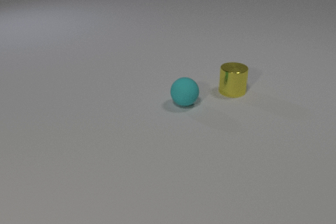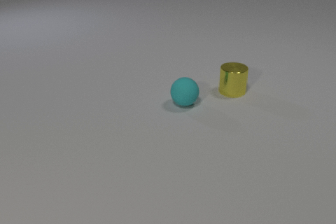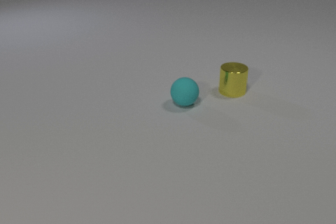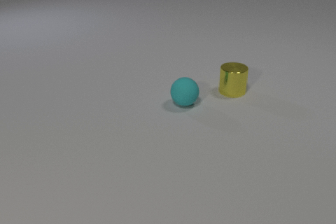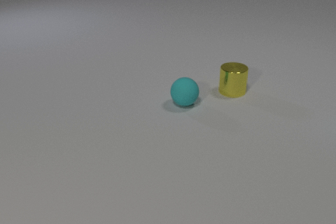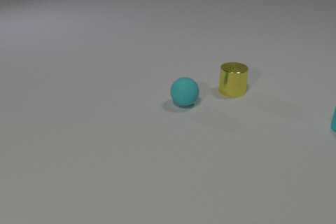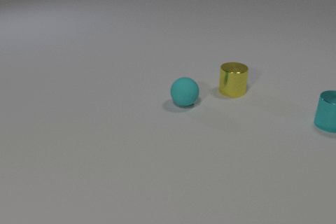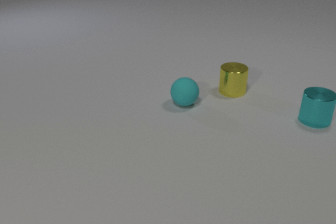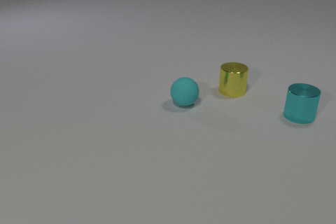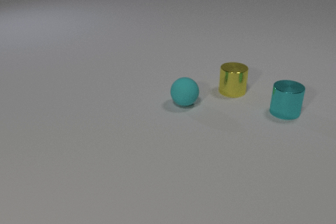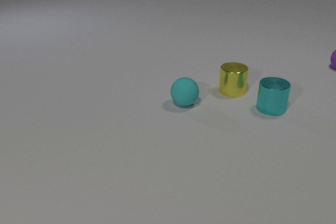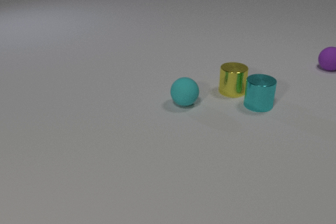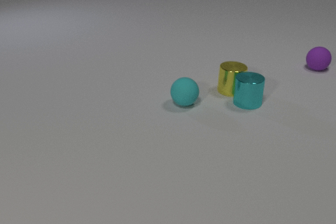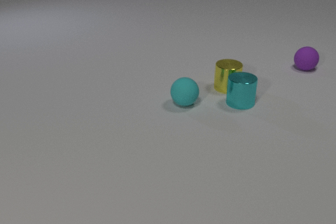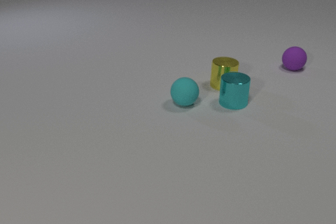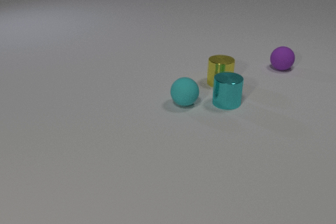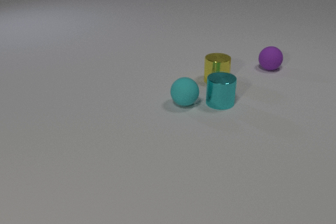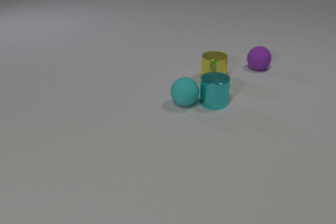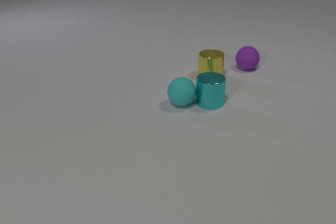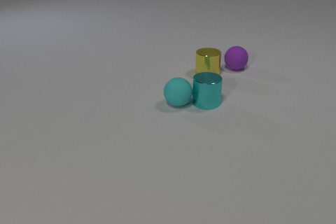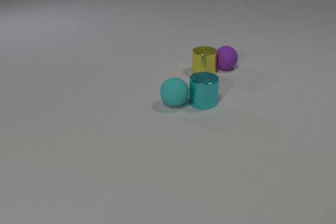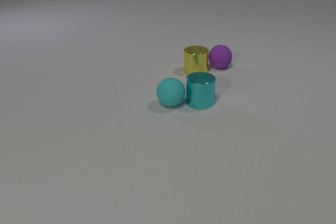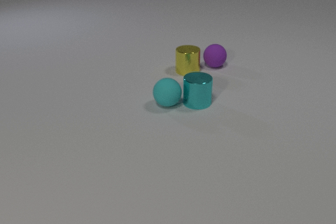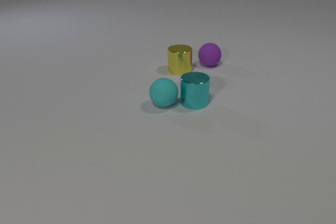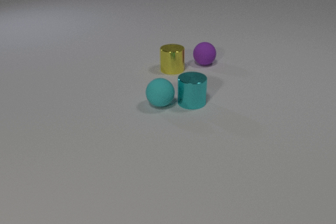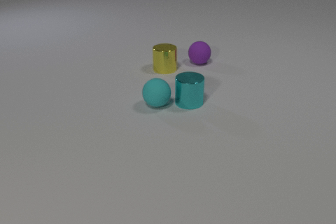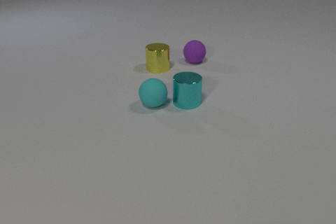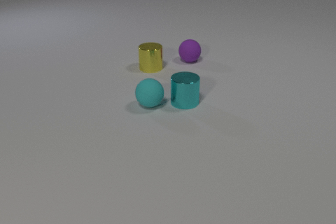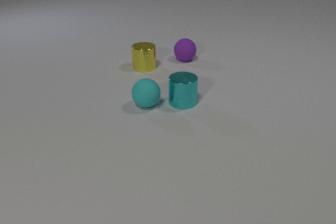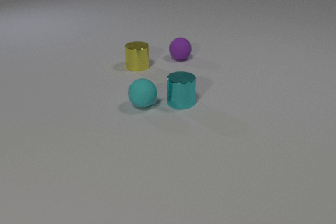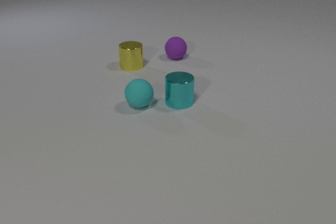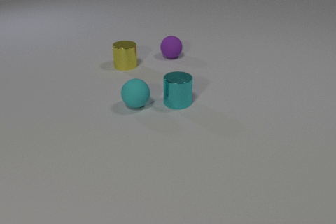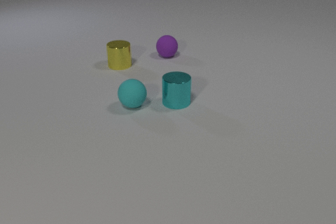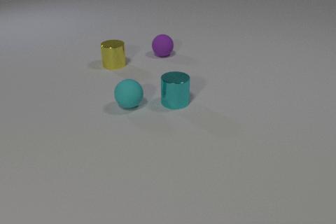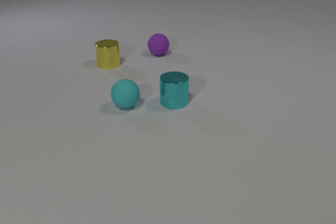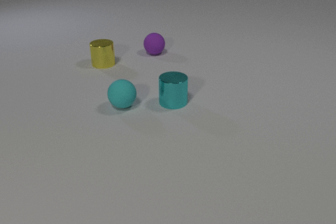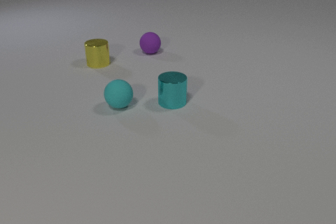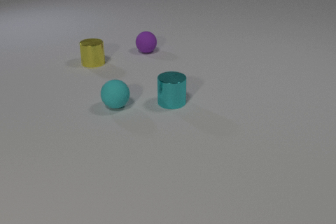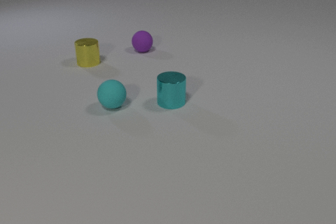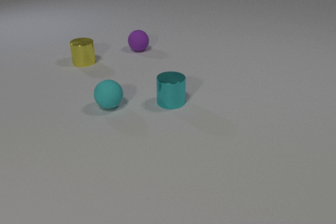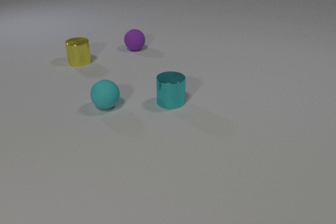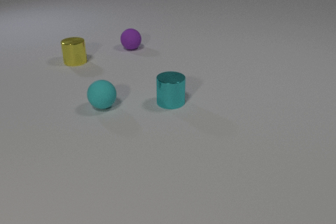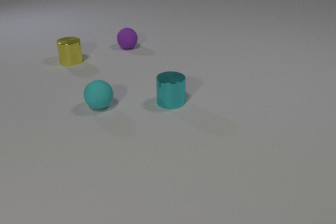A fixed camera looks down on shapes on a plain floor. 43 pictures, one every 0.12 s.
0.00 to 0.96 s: The cyan metal cylinder comes in at the right edge, slides to the left.
0.96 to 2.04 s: The cyan metal cylinder slides to the left. The yellow metal cylinder slides away from the camera and to the left. The purple rubber sphere comes in at the right edge, rolls to the left. The cyan metal cylinder and the yellow metal cylinder collide. The cyan metal cylinder and the cyan rubber sphere collide.
2.04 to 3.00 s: The cyan metal cylinder slides to the left. The yellow metal cylinder slides to the left. The purple rubber sphere rolls to the left. The cyan rubber sphere rolls to the left. The yellow metal cylinder and the purple rubber sphere collide.
3.00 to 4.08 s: The cyan metal cylinder slides to the left. The yellow metal cylinder slides to the left. The purple rubber sphere rolls to the left and away from the camera. The cyan rubber sphere rolls to the left.
4.08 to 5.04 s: The yellow metal cylinder slides to the left and away from the camera. The purple rubber sphere rolls to the left and away from the camera. The cyan rubber sphere rolls to the left.
How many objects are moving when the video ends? 3.
What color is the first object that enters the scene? cyan.
How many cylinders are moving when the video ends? 1.
